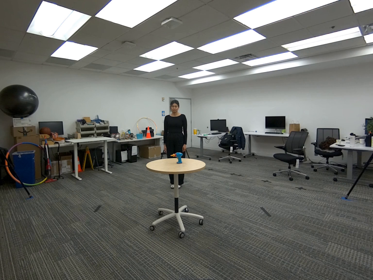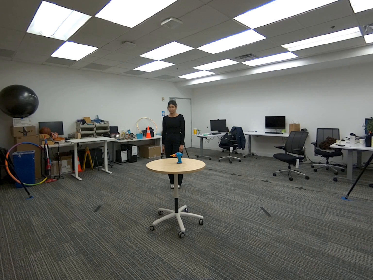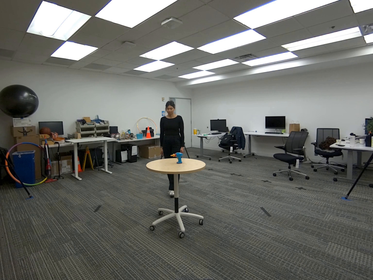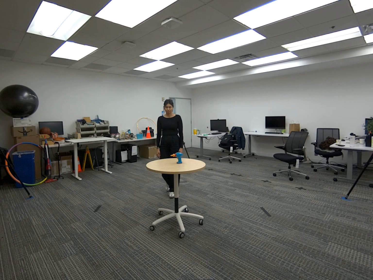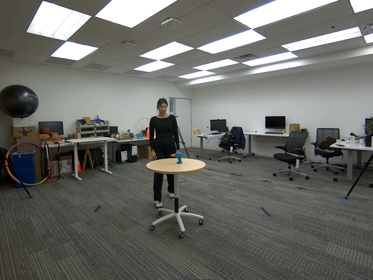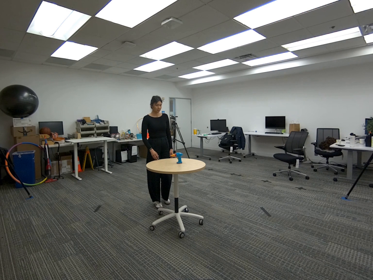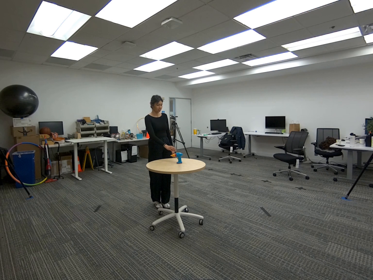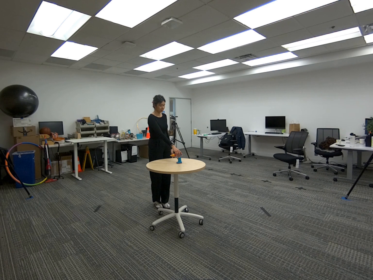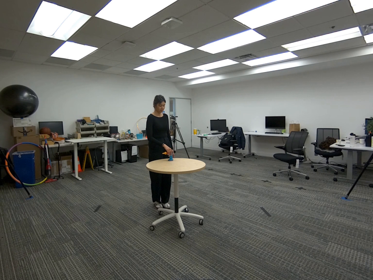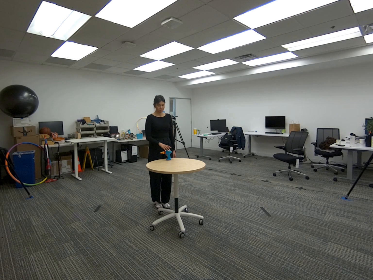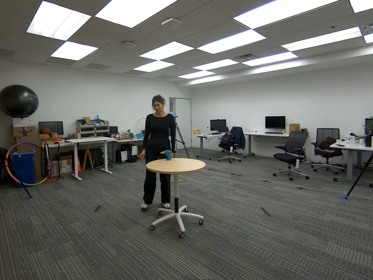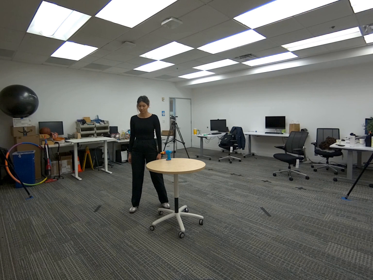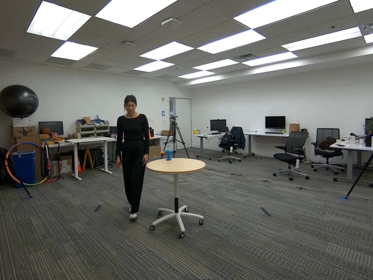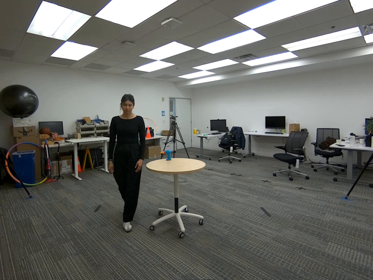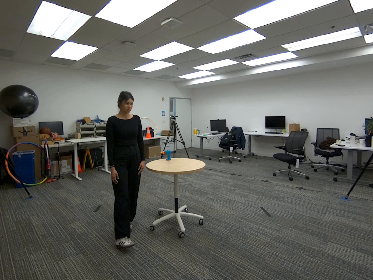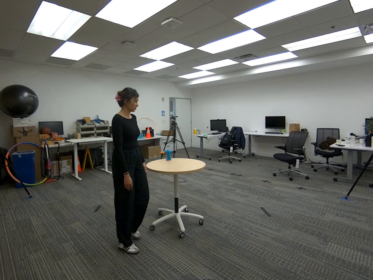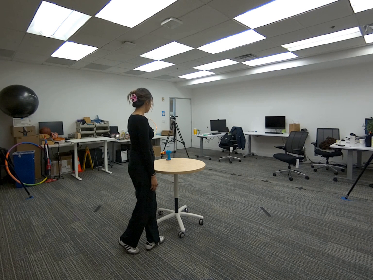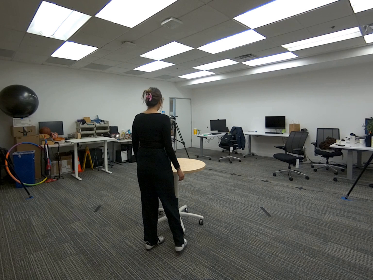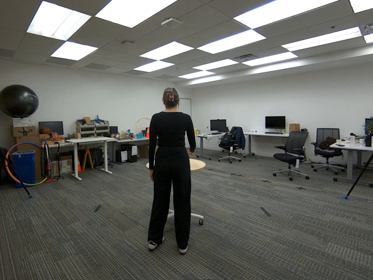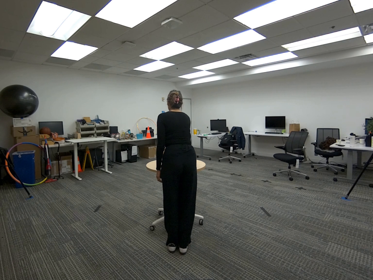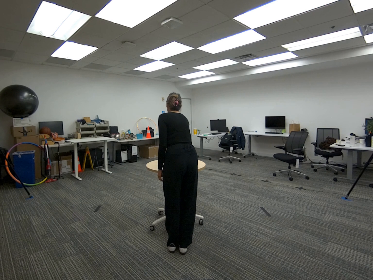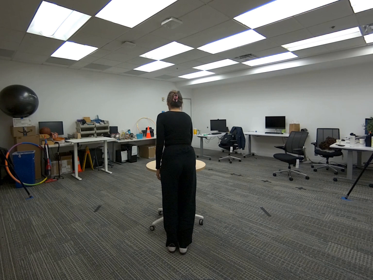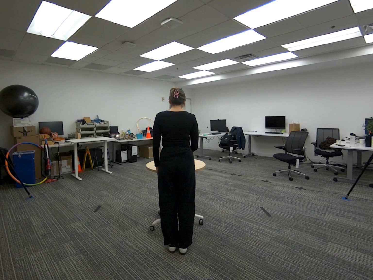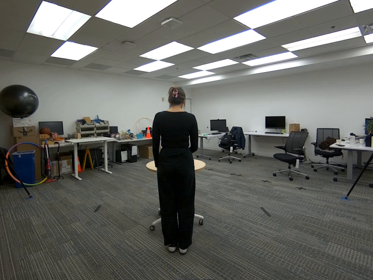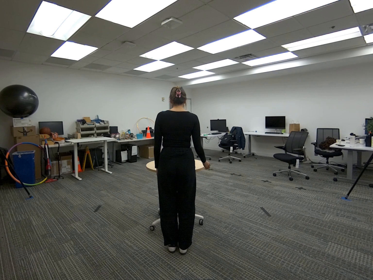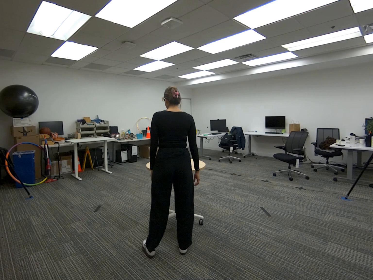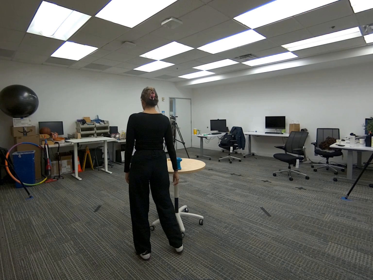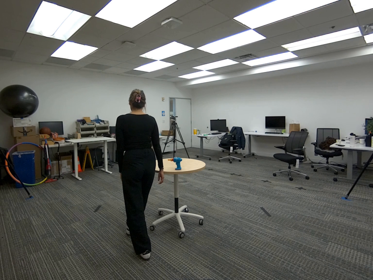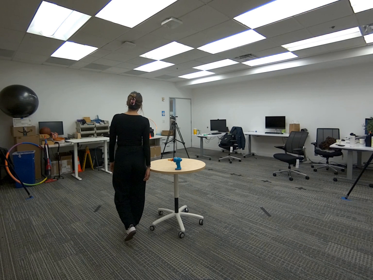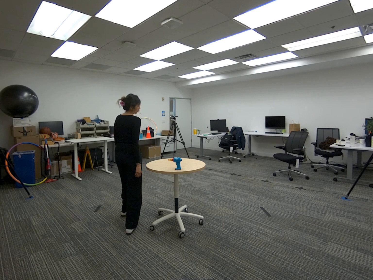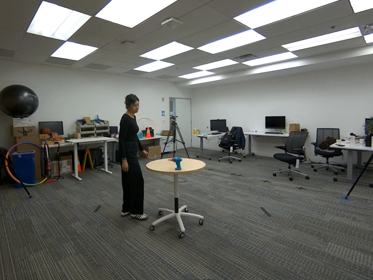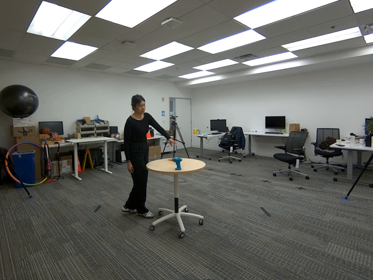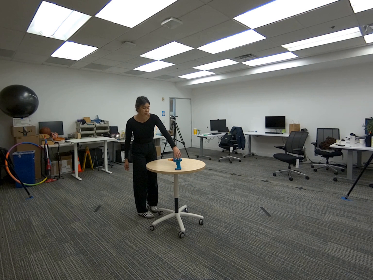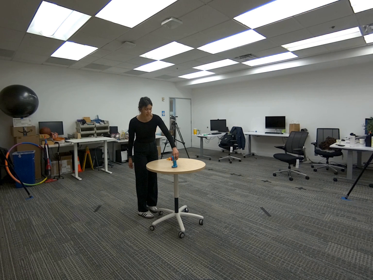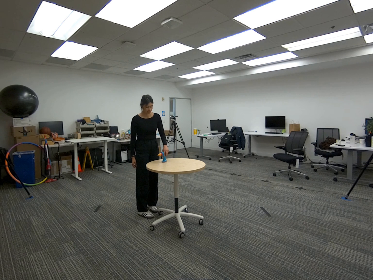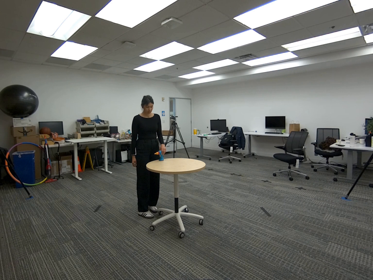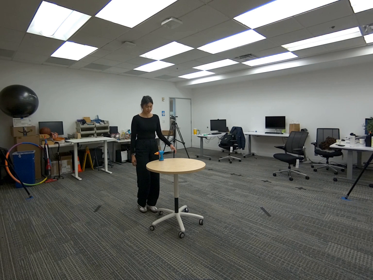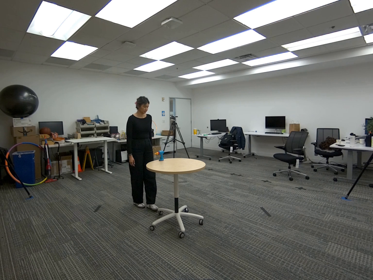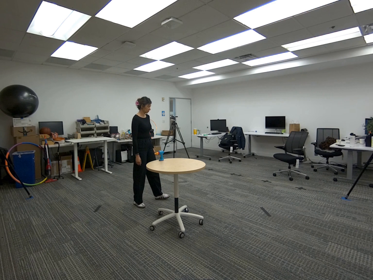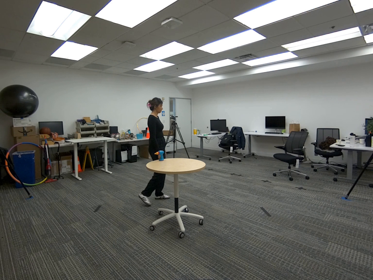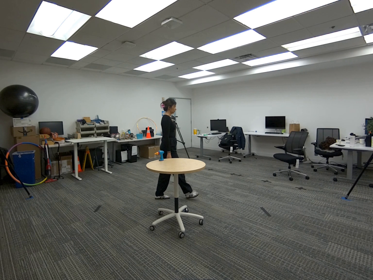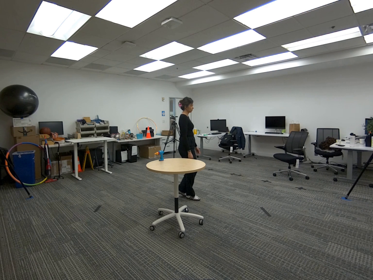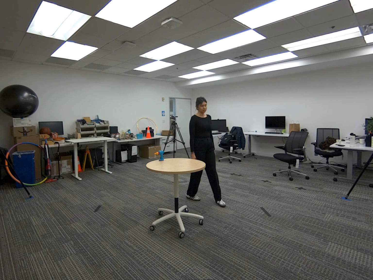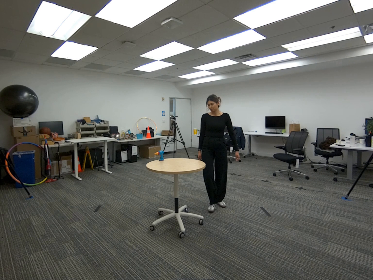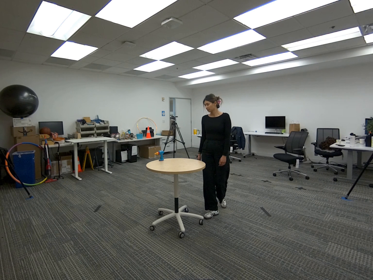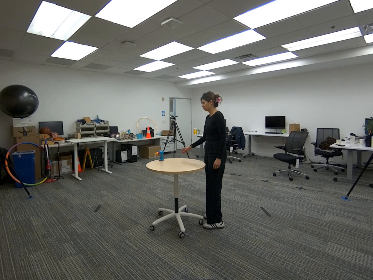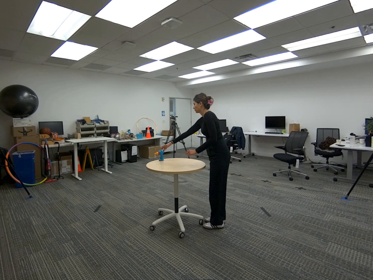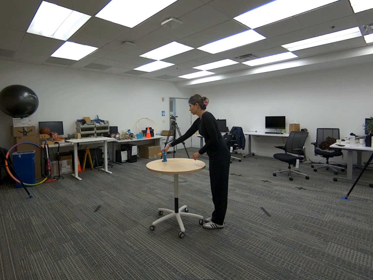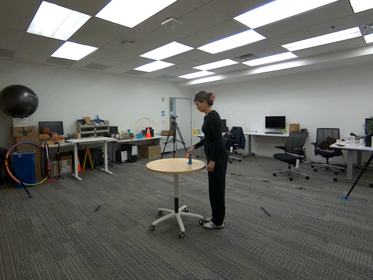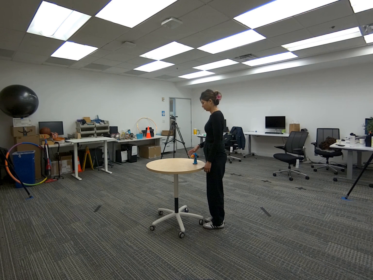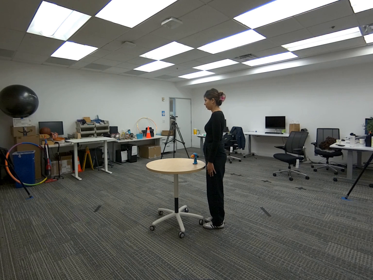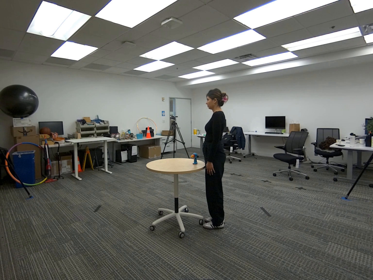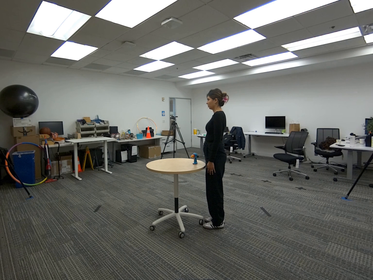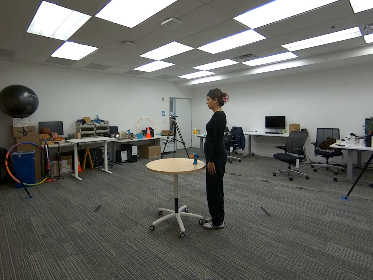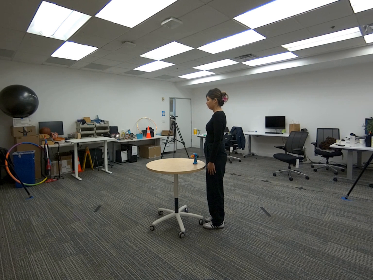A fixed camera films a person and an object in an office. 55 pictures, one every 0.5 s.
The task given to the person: Walk over to the toy drill on the round table and pull the toy drill towards you.
